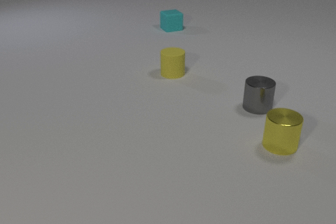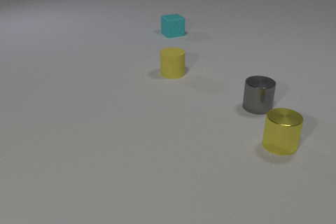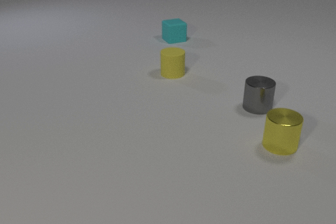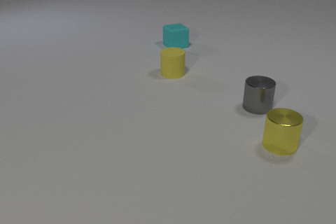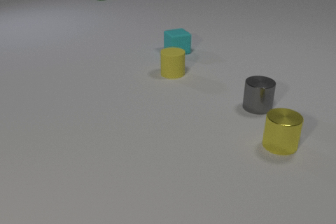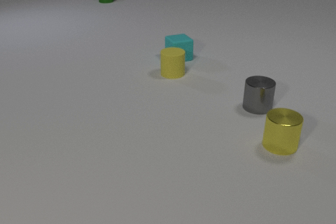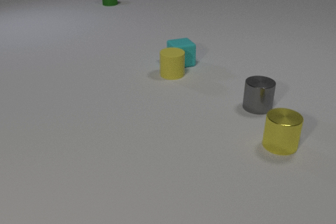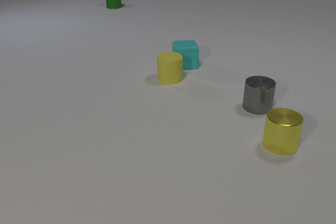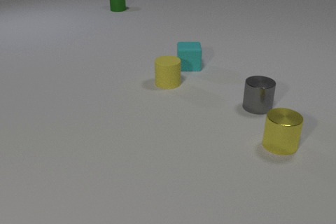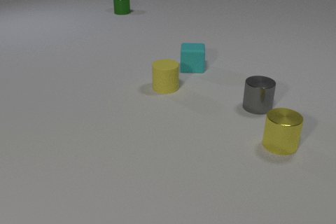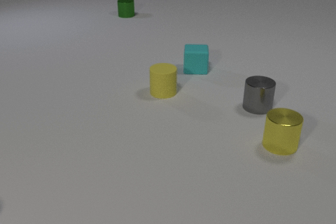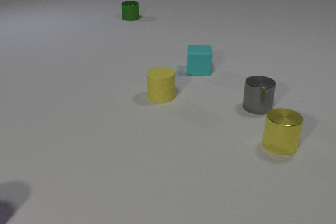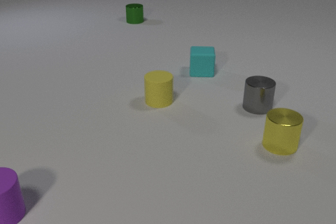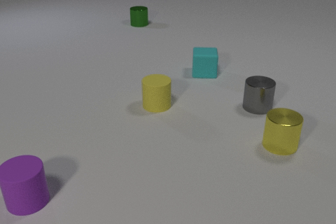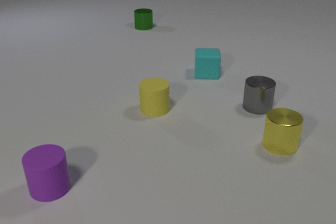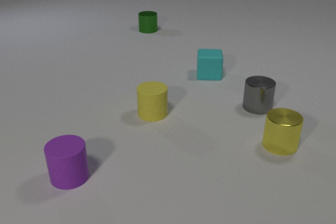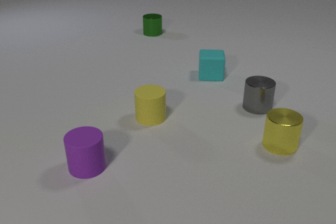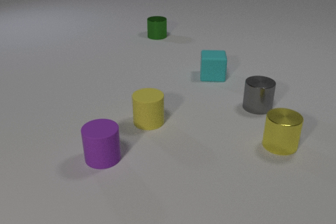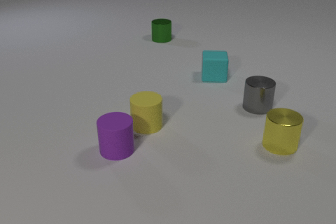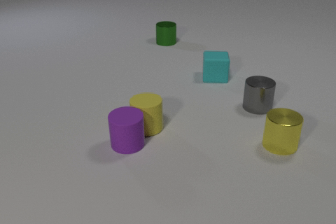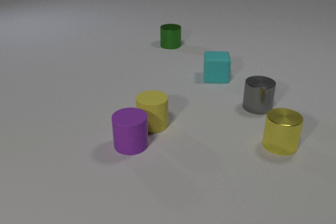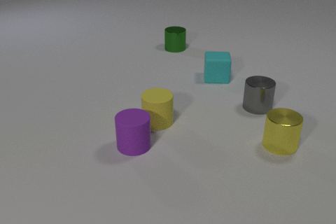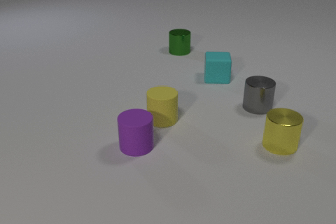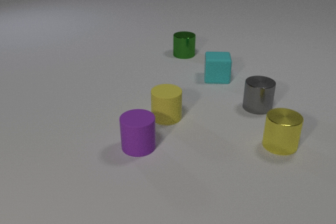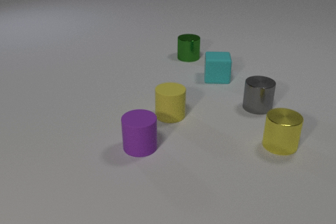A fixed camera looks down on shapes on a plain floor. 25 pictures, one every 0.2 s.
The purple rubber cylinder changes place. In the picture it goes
to the right.
The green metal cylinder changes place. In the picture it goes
toward the camera.
0.0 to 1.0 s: The cyan rubber cube slides toward the camera. The green metal cylinder comes in at the top edge, slides toward the camera.
1.0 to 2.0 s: The cyan rubber cube slides toward the camera and to the right, spins so that its near face slides to the left, clockwise seen from above. The yellow rubber cylinder slides toward the camera. The green metal cylinder slides toward the camera. The cyan rubber cube and the yellow rubber cylinder collide.
2.0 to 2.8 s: The cyan rubber cube slides to the right and toward the camera. The yellow rubber cylinder slides toward the camera. The green metal cylinder slides toward the camera and to the right. The purple rubber cylinder comes in at the left edge, slides to the right and away from the camera.
2.8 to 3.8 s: The cyan rubber cube slides to the right and toward the camera. The yellow rubber cylinder slides toward the camera. The green metal cylinder slides toward the camera and to the right. The purple rubber cylinder slides to the right and away from the camera. The yellow rubber cylinder and the purple rubber cylinder collide.
3.8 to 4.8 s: The yellow rubber cylinder slides away from the camera and to the right. The green metal cylinder slides toward the camera and to the right. The purple rubber cylinder slides to the right.
How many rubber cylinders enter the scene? 1.
What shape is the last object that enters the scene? cylinder.
What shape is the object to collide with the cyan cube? cylinder.
